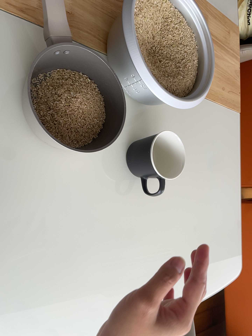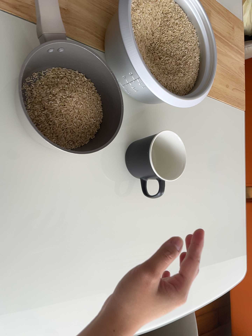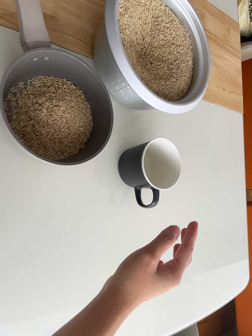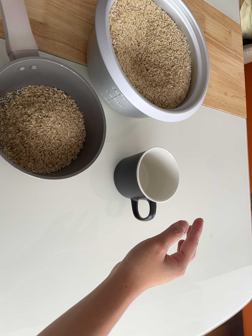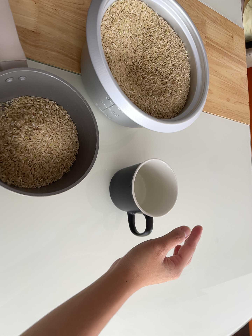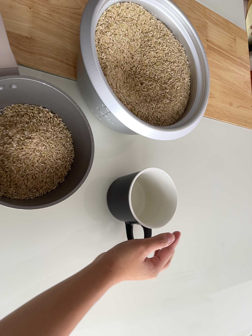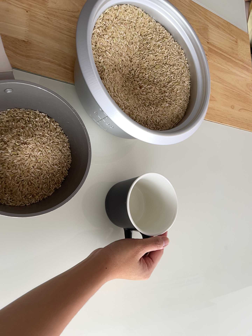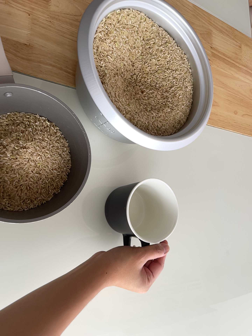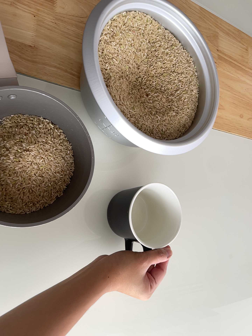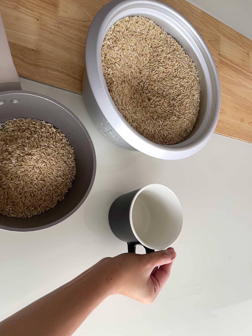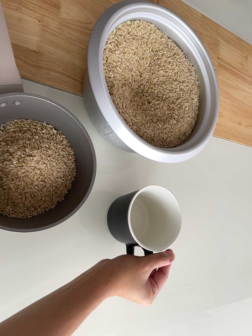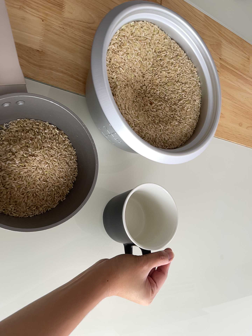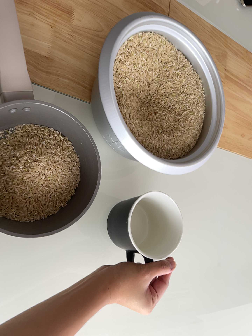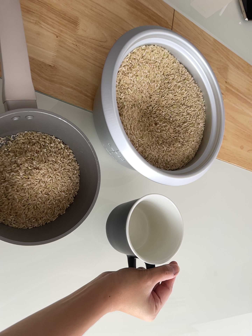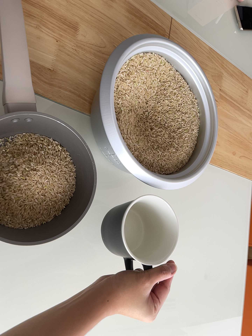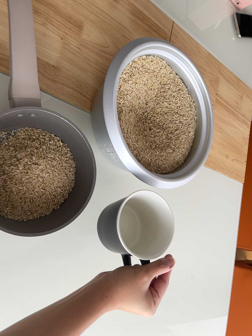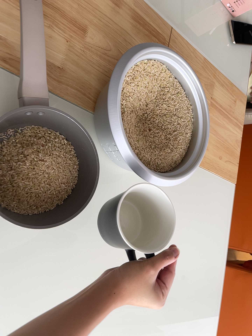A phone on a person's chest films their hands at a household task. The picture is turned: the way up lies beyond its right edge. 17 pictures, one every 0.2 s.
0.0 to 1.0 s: The camera travels forward, to its right and toward the top of its view, about 14 cm, so what stands in front looms larger.
1.0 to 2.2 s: The camera shifts only a little, or ends up much as it began.
2.2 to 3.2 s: The camera travels backward, about 6 cm, so what stands in front gets smaller. It rolls about its line of sight by about 10 degrees, and the scene rotates clockwise.
The film runs backward here.
